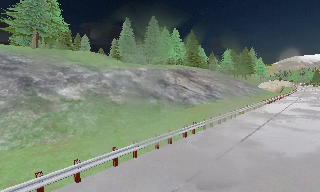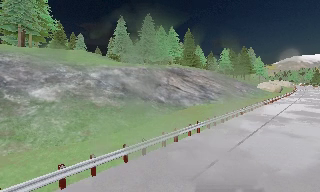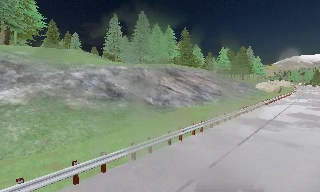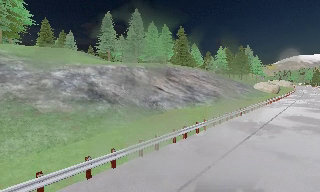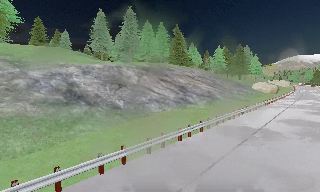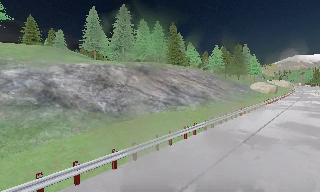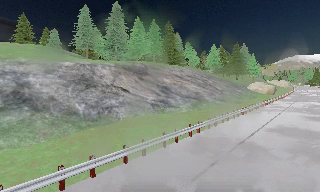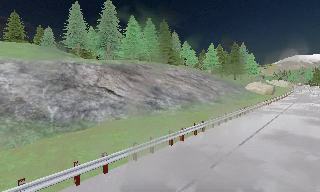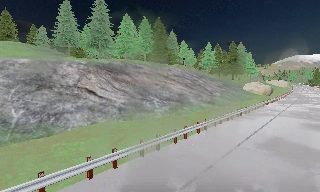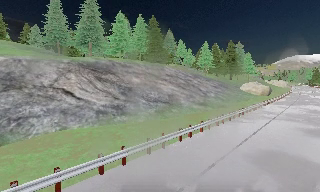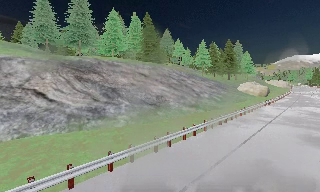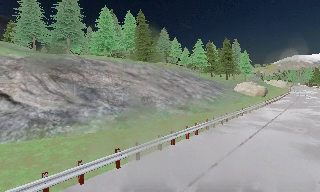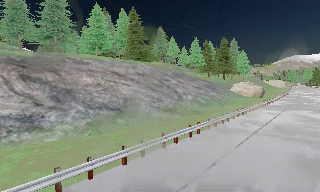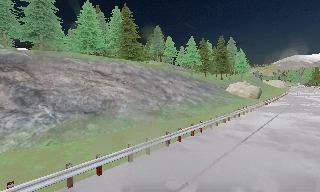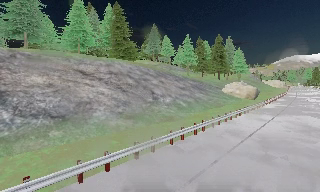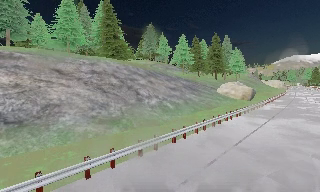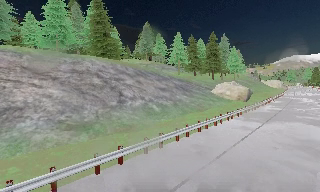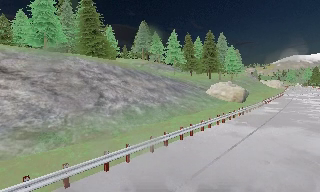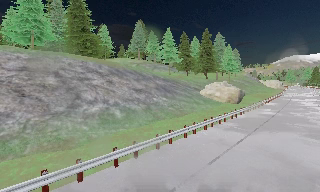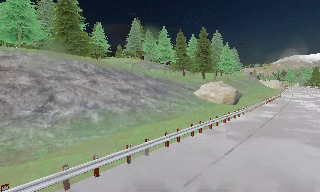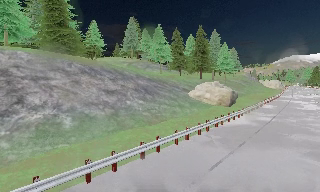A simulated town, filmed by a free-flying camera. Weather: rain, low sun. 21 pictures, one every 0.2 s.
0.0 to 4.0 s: The camera travels forward and to its right, about 40 m, so what stands in front looms larger.
The film runs forward here.
